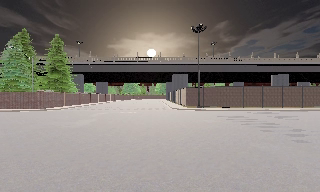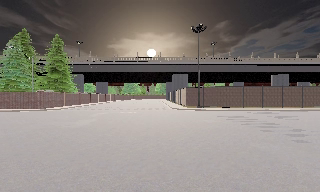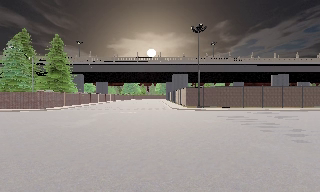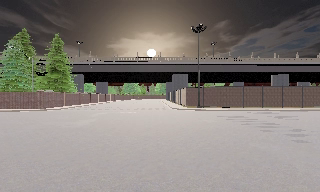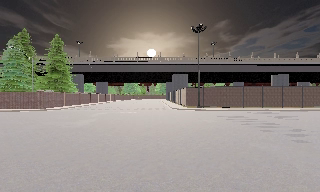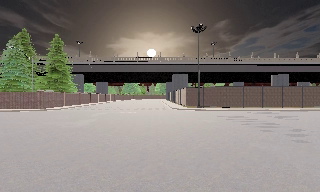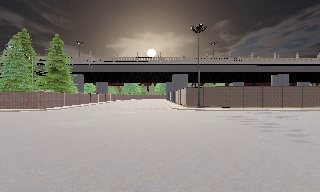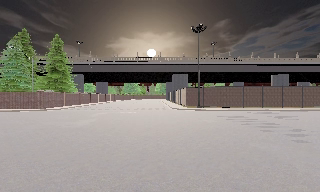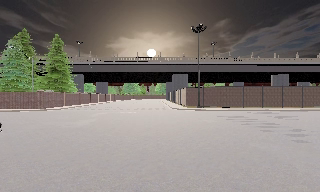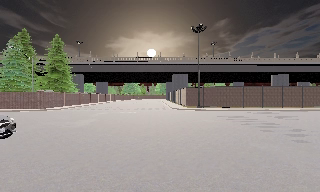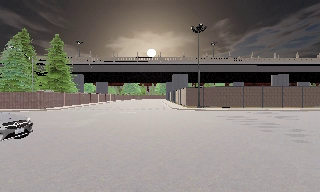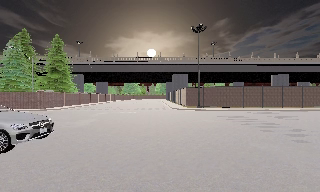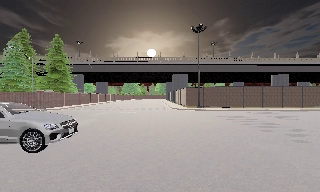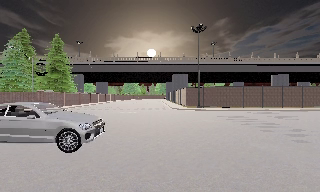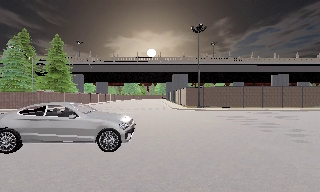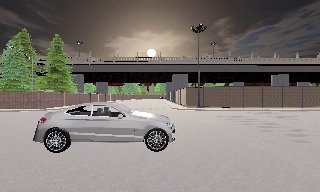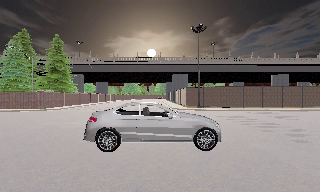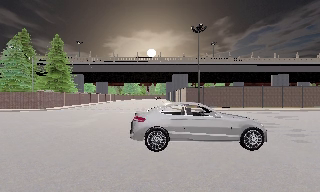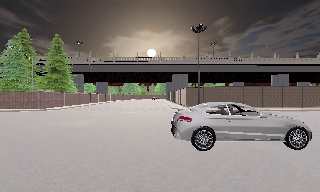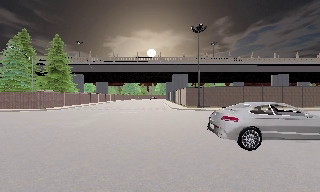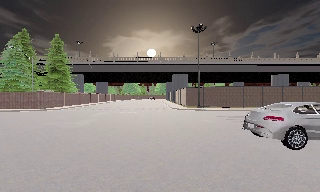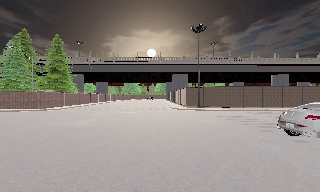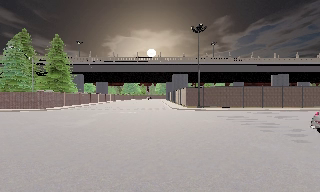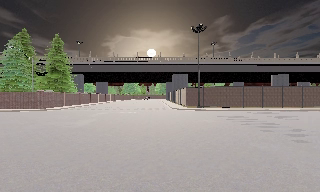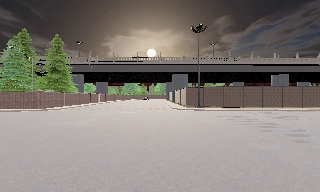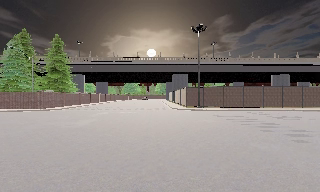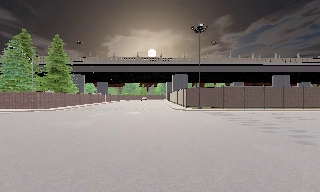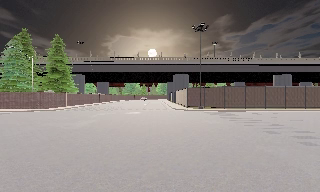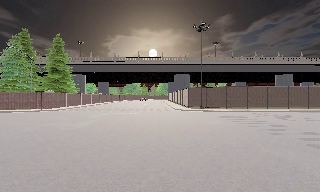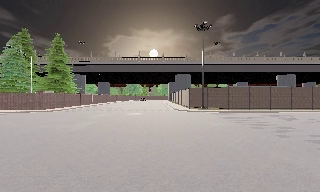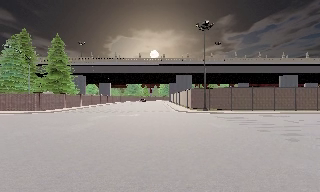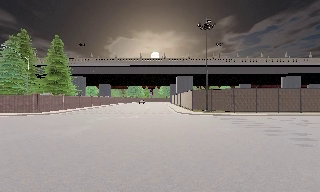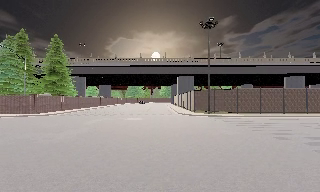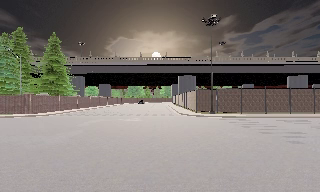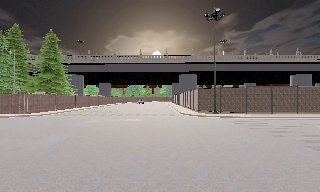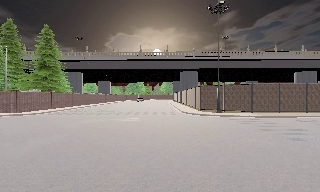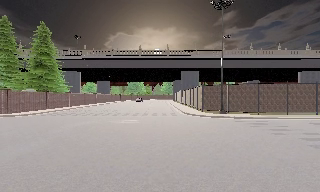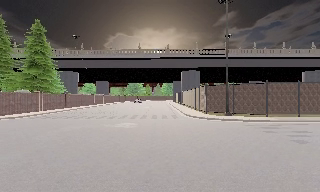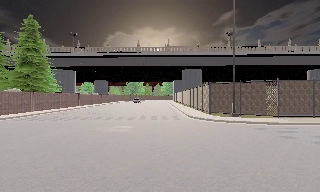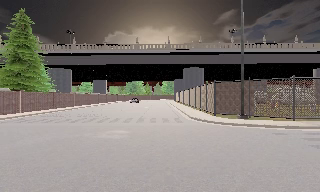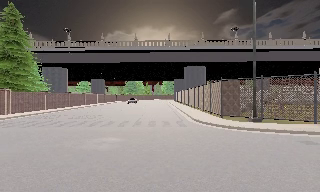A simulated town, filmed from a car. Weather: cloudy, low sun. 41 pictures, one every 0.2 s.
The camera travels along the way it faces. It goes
forward.
0.0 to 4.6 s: The camera keeps its place and its aim.
4.6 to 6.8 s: The camera travels forward, about 4 m, so what stands in front looms larger. It gains speed.
6.8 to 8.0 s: The camera travels forward, about 8 m, so what stands in front looms larger.
The film runs forward here.
